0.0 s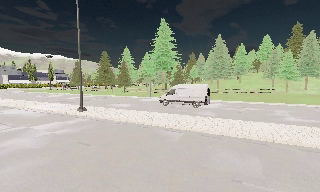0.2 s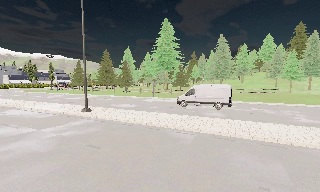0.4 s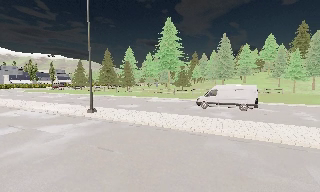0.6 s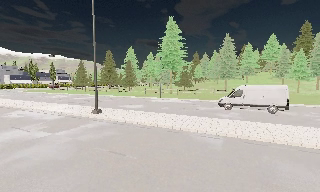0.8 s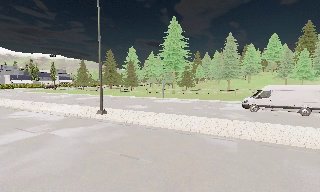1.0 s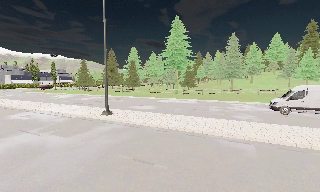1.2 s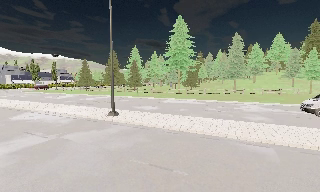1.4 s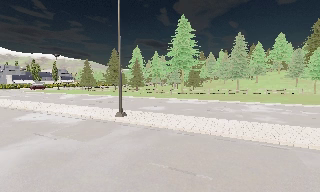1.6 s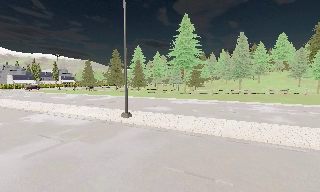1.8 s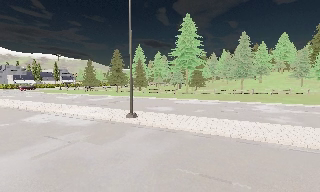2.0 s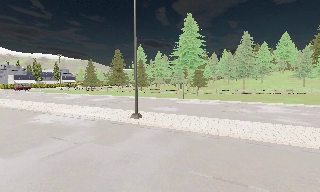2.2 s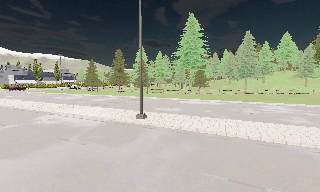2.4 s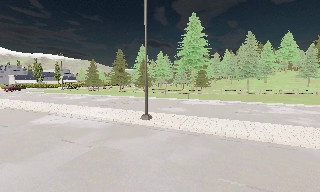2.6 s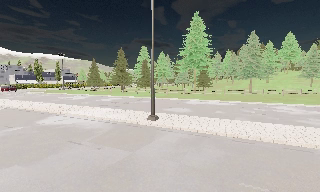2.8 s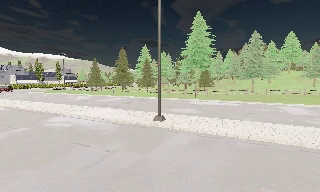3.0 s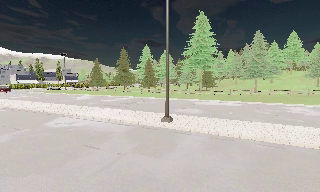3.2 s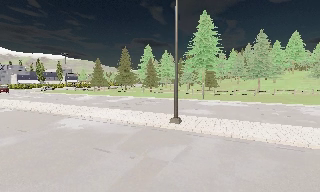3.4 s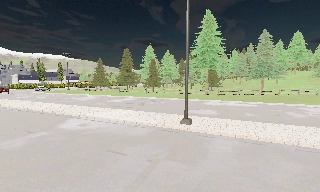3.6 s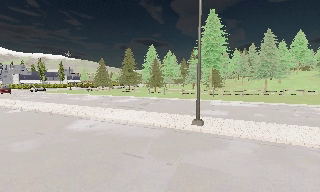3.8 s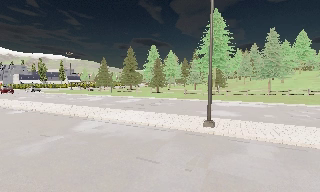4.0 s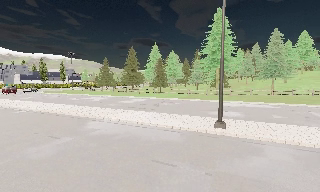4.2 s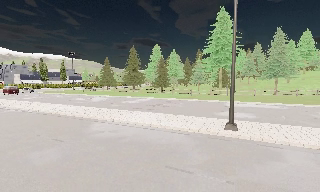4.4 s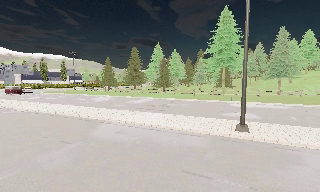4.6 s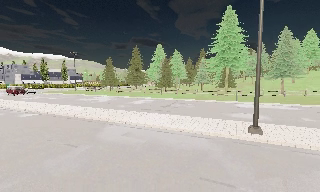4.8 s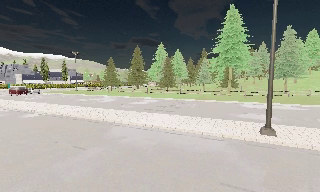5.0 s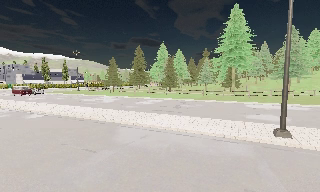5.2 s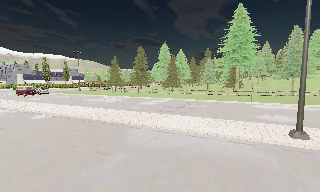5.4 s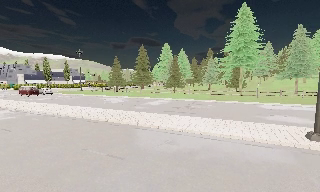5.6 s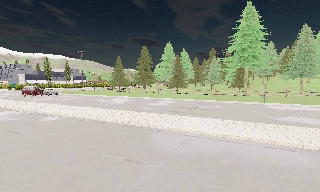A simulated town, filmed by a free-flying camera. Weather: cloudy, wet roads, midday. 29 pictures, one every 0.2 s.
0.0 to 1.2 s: The camera travels to its left and forward, about 4 m, so close, fixed things drift to the right.
1.2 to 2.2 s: The camera travels to its left, about 2.5 m, so close, fixed things drift to the right. It loses speed.
2.2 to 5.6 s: The camera travels to its left and forward, about 11 m, so close, fixed things drift to the right.
The film runs backward here.
